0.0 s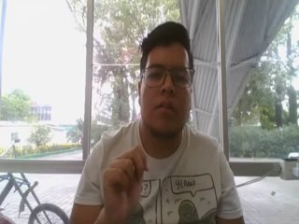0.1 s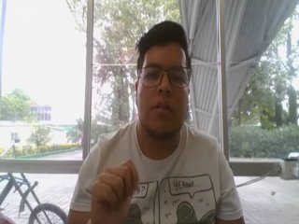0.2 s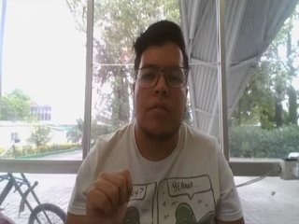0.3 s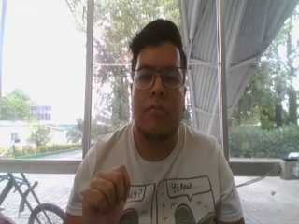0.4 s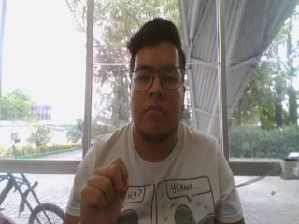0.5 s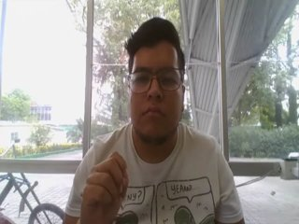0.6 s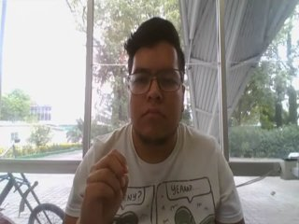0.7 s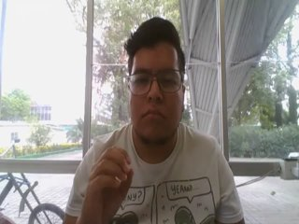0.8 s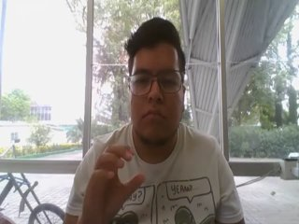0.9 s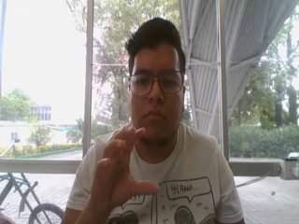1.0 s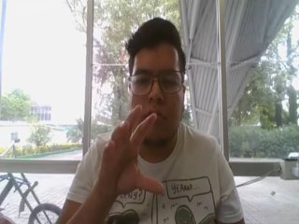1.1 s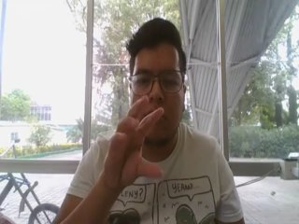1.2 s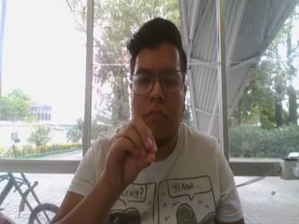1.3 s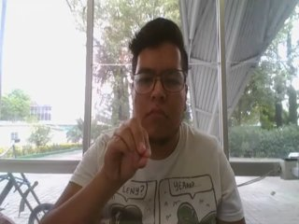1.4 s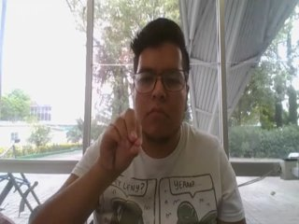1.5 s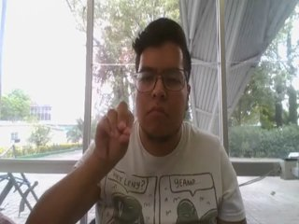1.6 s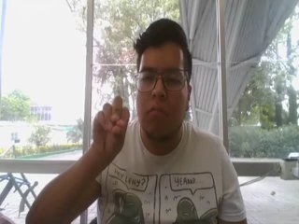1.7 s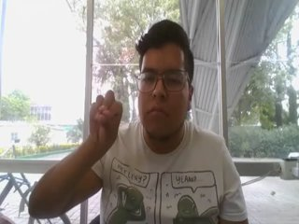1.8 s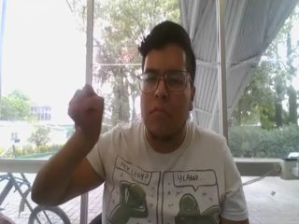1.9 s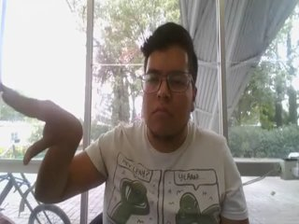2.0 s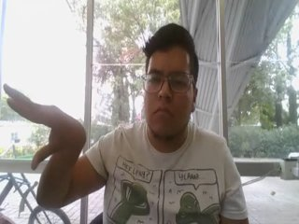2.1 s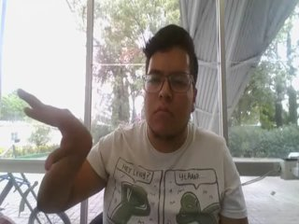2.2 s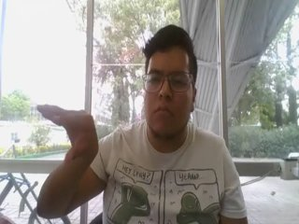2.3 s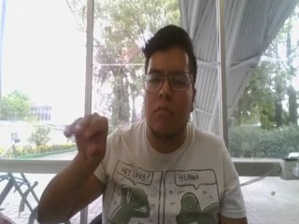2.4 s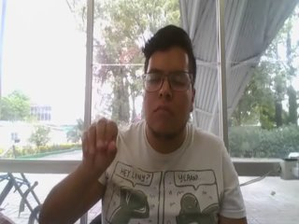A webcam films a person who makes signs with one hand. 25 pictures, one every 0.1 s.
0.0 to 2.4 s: On the screen the hand sweeps to the left. The name of the sign: Throw right.
